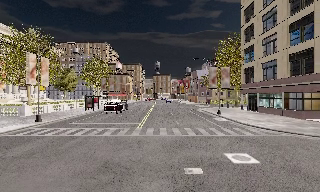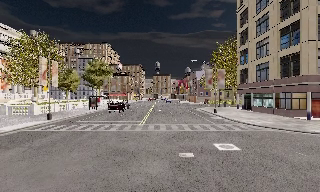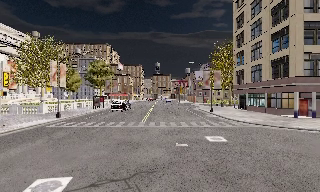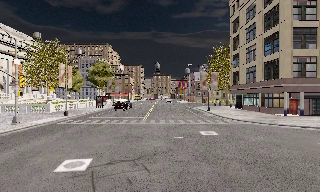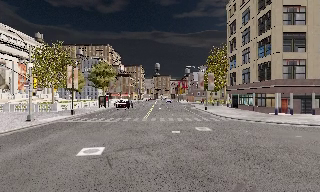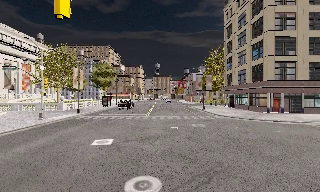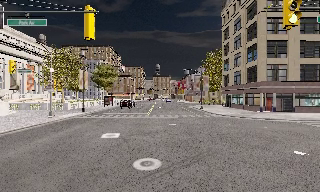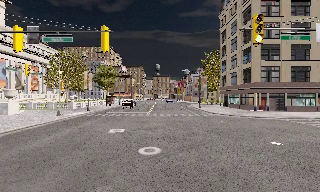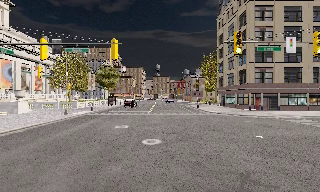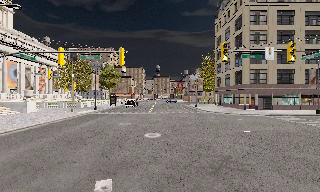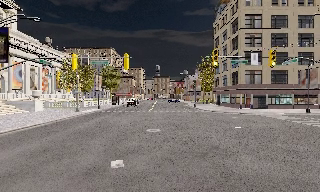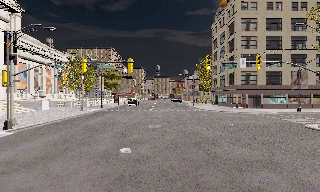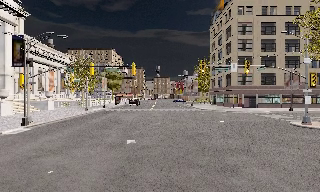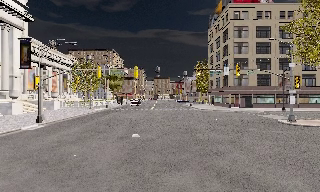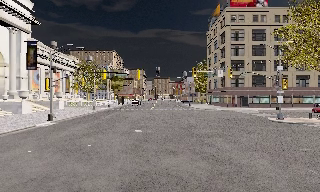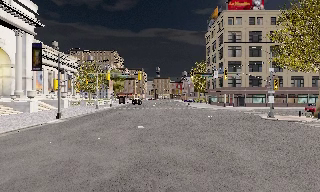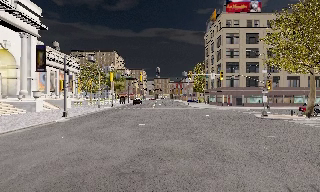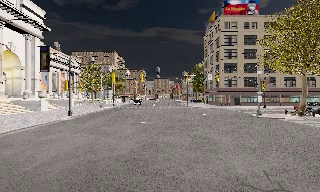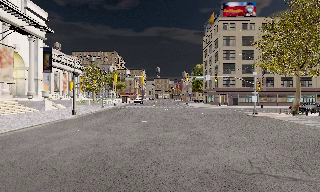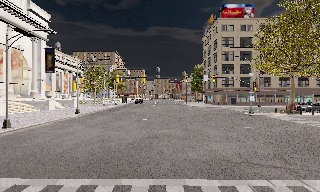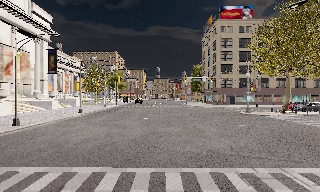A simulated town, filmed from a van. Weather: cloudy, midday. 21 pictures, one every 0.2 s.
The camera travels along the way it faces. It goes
backward.
0.0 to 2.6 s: The camera travels backward, about 20 m, so what stands in front gets smaller.
2.6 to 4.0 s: The camera travels backward, about 8 m, so what stands in front gets smaller. It loses speed.
The film runs backward here.
